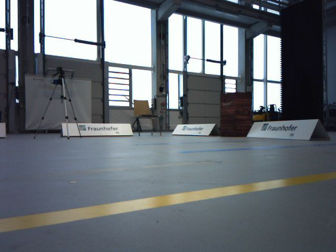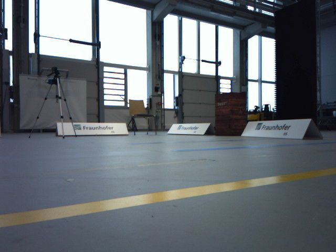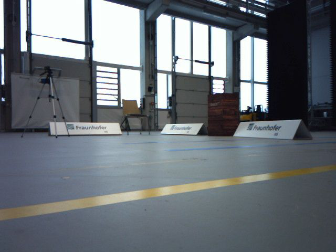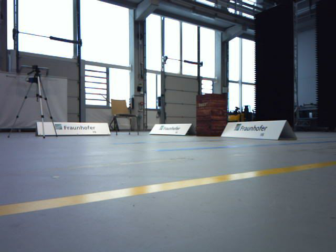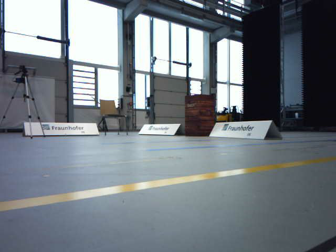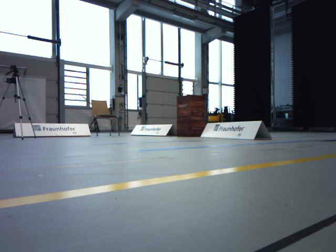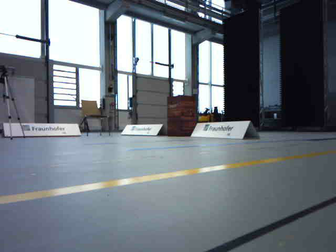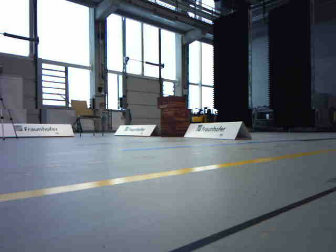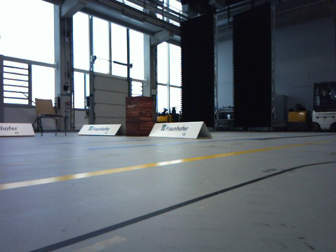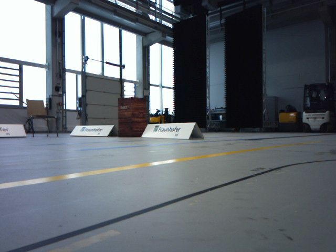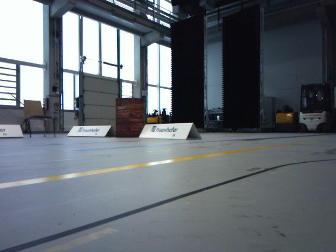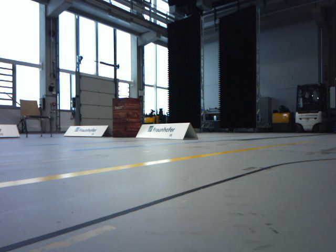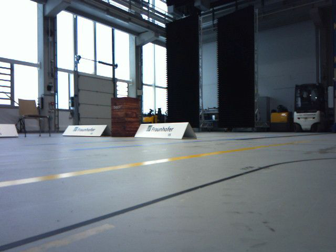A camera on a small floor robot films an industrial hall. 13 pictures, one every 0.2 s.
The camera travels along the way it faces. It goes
backward.
0.0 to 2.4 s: The camera swings to its right by about 20 degrees, and the scene slides to the left. It travels backward, about 0.5 m, so what stands in front gets smaller.
The film runs backward here.
